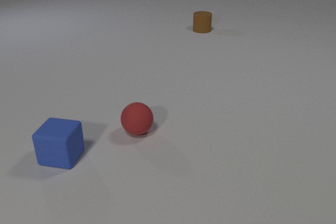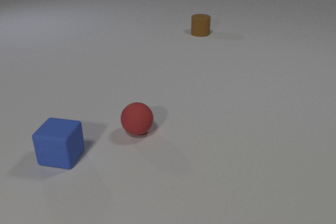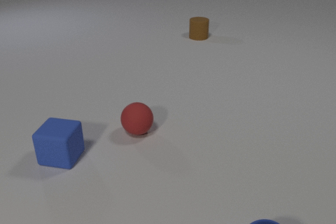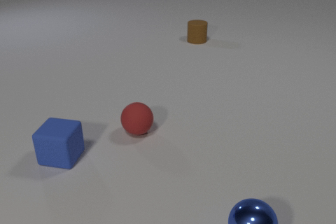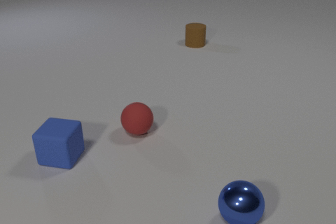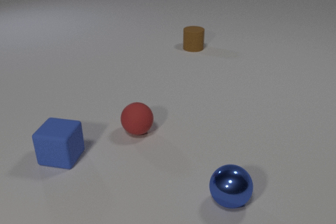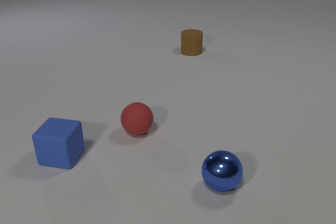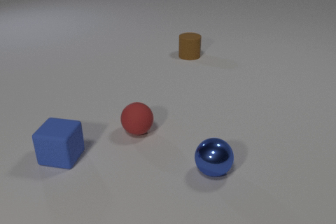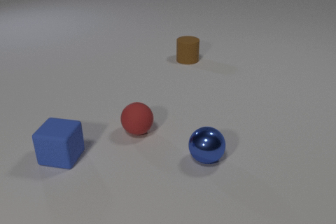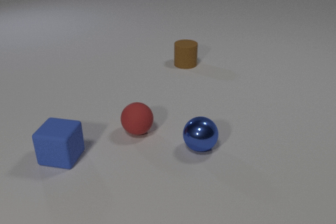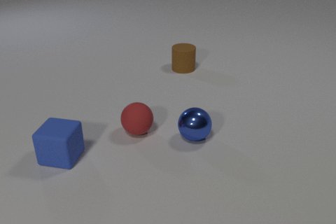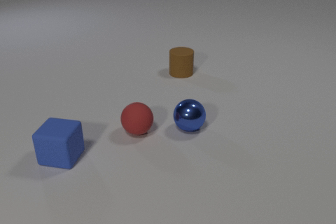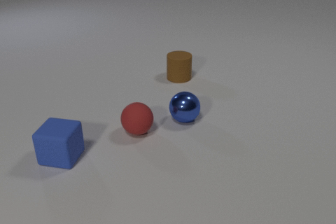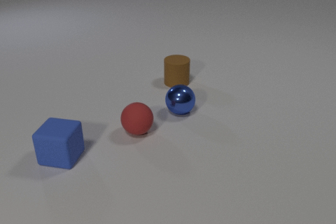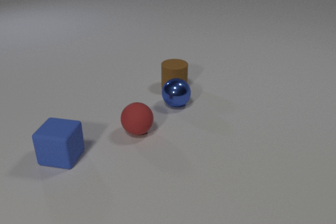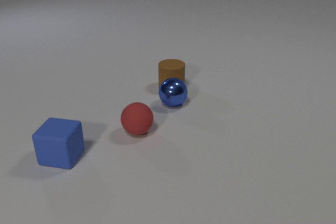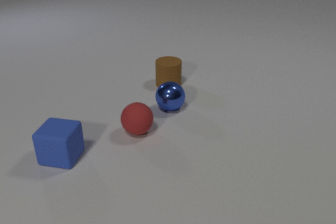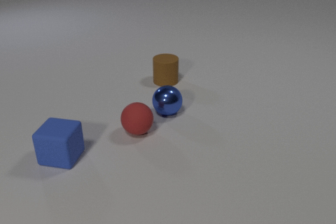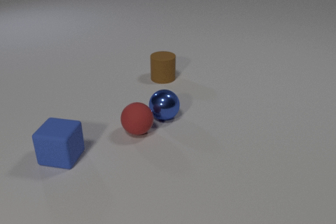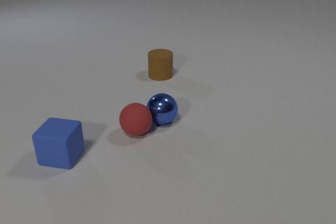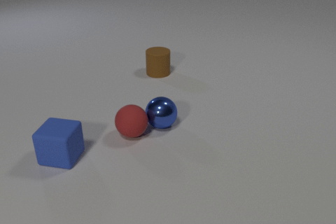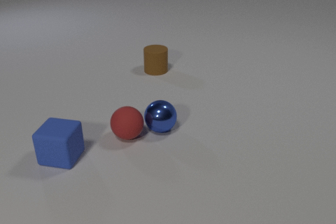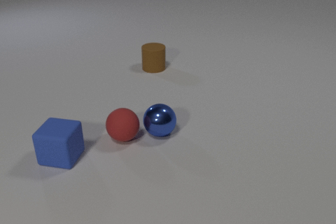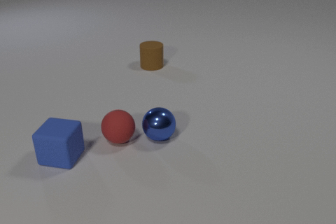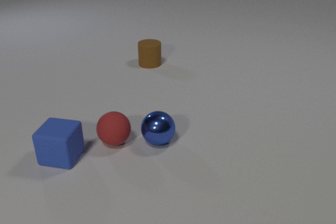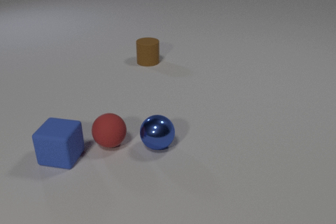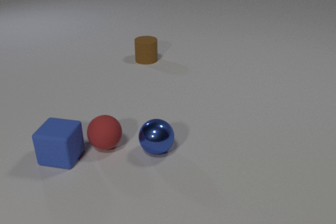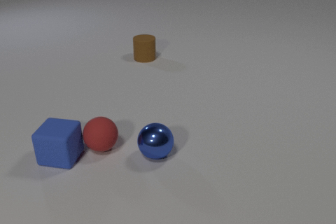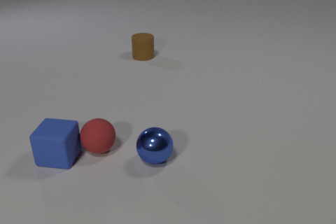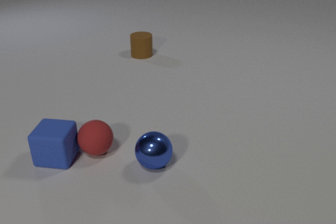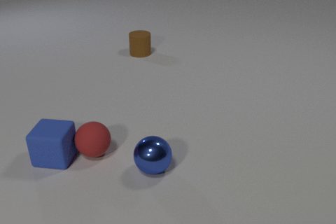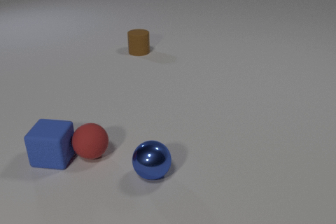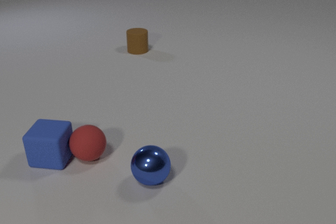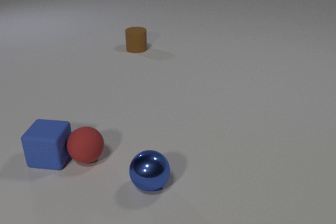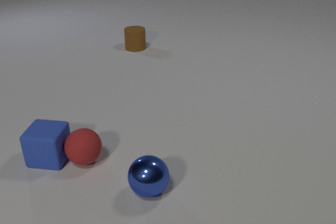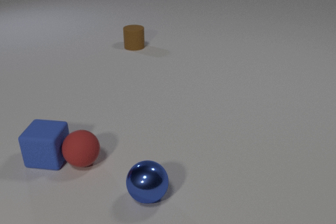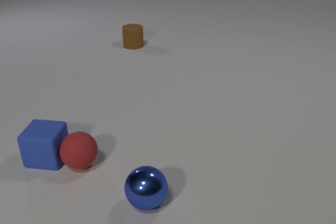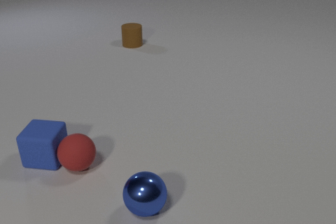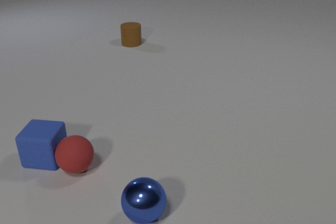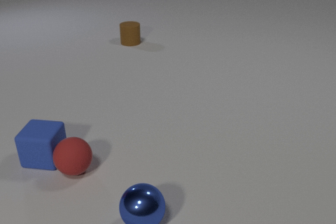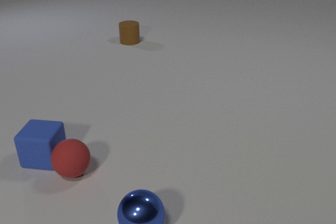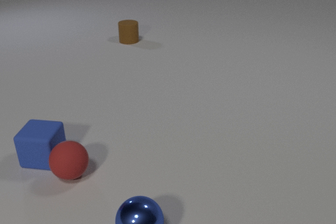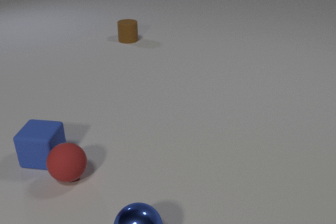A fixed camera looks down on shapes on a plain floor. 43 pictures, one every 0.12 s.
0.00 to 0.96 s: The blue metal sphere comes in at the bottom edge, rolls away from the camera and to the left. The brown rubber cylinder slides toward the camera.
0.96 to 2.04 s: The blue metal sphere rolls away from the camera and to the left. The brown rubber cylinder slides toward the camera and to the left. The blue metal sphere and the brown rubber cylinder collide.
2.04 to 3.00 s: The blue metal sphere rolls toward the camera. The brown rubber cylinder slides away from the camera. The red rubber sphere rolls to the left and toward the camera. The blue metal sphere and the red rubber sphere collide.
3.00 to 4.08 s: The blue metal sphere rolls toward the camera. The brown rubber cylinder slides away from the camera. The red rubber sphere rolls to the left and toward the camera. The blue rubber cube slides to the left. The red rubber sphere and the blue rubber cube collide.
4.08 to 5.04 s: The blue metal sphere rolls toward the camera. The brown rubber cylinder slides away from the camera. The red rubber sphere rolls toward the camera and to the left.
What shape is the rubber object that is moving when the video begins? cylinder.
Are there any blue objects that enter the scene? yes.
What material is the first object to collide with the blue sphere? rubber.
